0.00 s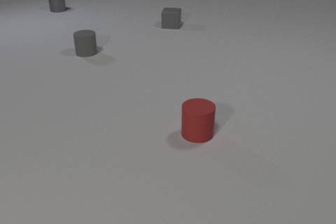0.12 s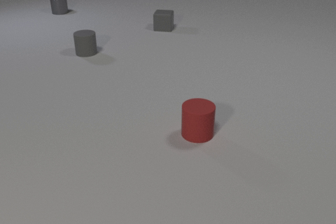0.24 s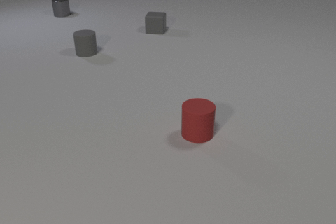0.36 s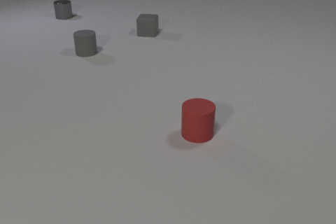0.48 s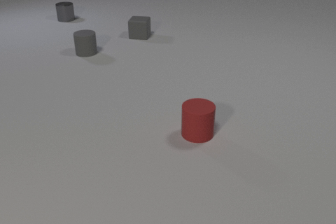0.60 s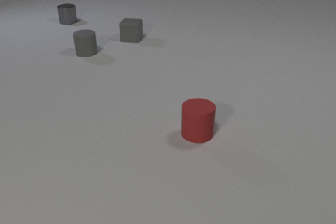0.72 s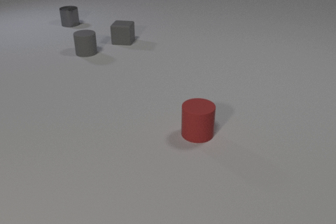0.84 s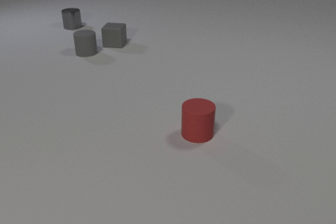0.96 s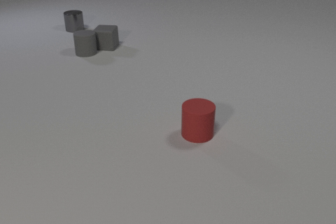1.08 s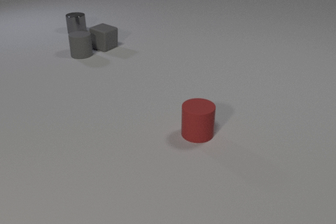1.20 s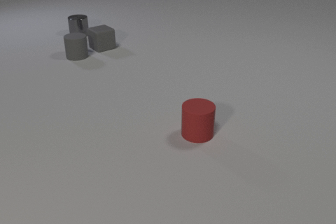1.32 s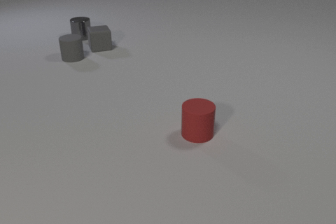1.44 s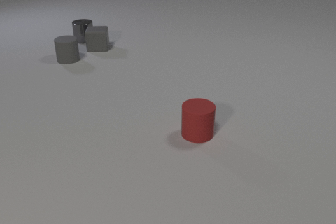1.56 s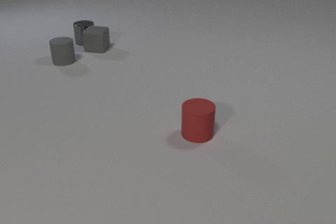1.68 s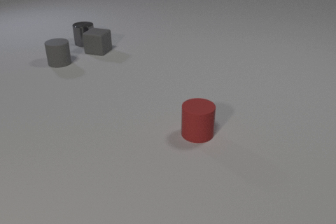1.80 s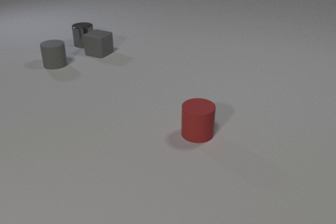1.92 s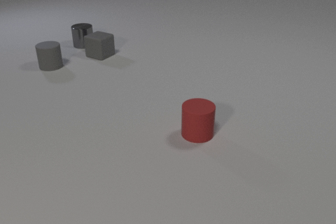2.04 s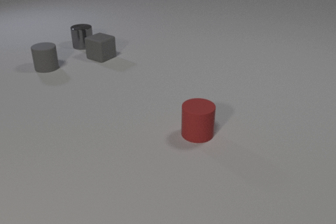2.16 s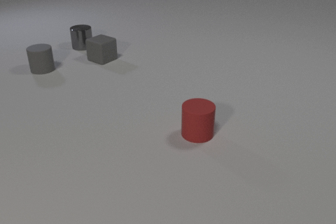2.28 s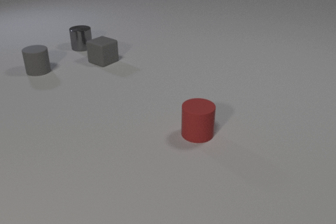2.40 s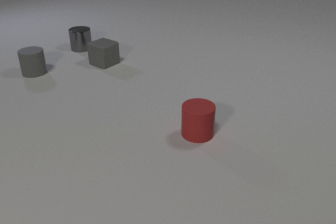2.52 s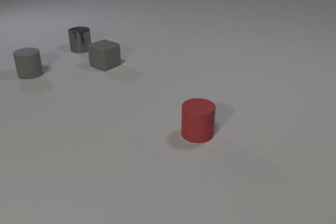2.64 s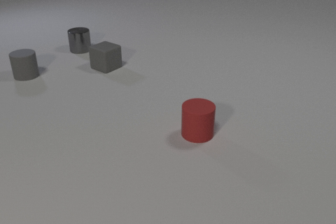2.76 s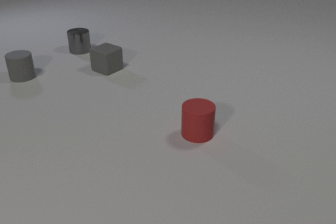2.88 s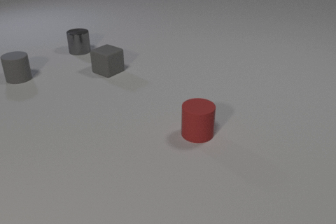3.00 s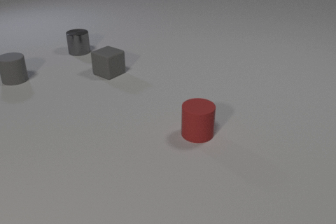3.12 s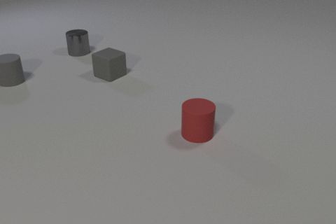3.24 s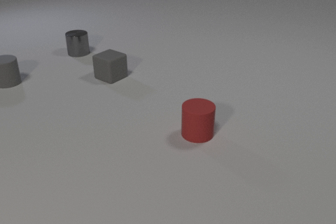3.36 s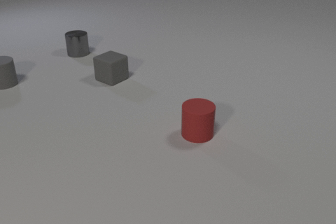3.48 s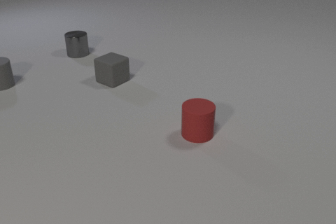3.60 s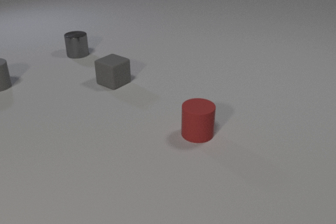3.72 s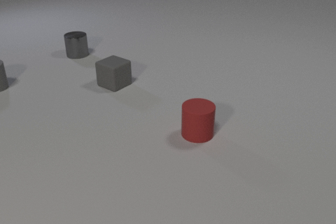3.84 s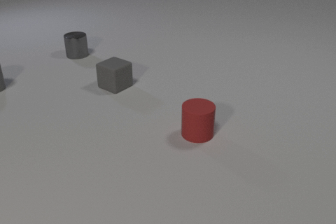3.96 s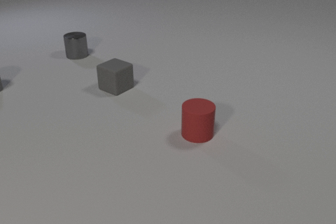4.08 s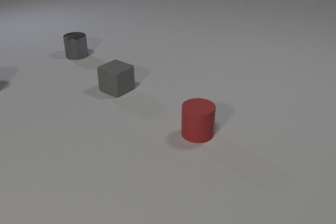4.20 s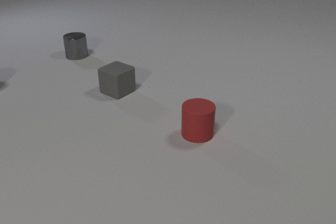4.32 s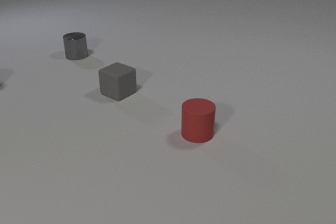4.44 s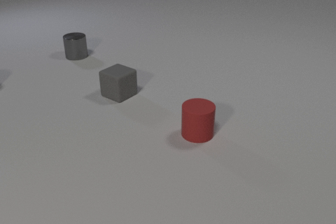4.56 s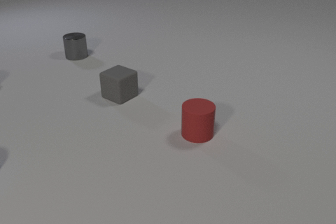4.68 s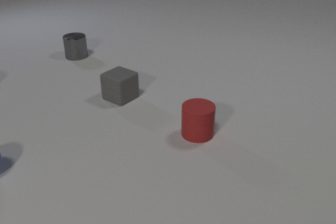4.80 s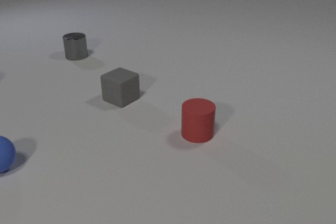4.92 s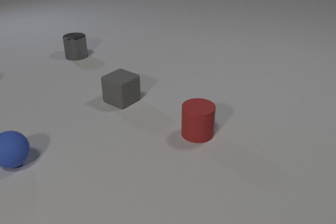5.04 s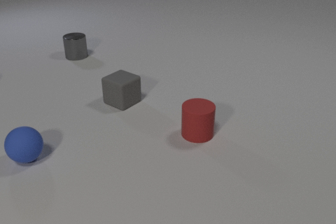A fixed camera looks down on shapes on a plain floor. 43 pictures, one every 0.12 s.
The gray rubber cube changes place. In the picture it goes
toward the camera.
The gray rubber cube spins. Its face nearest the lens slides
to the left.
0.00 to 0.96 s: The gray rubber cube slides to the left and toward the camera. The gray metal cylinder slides toward the camera. The gray rubber cube and the gray rubber cylinder collide.
0.96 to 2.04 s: The gray rubber cube slides toward the camera, spins so that its near face slides to the left, clockwise seen from above. The gray rubber cylinder slides to the left and toward the camera. The gray metal cylinder slides toward the camera. The gray rubber cube and the gray metal cylinder collide.
2.04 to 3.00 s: The gray rubber cube slides toward the camera. The gray rubber cylinder slides to the left and toward the camera. The gray metal cylinder slides toward the camera.
3.00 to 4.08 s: The gray rubber cube slides toward the camera. The gray rubber cylinder slides to the left and toward the camera. The gray metal cylinder slides toward the camera.
4.08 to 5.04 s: The gray rubber cube slides toward the camera. The blue rubber sphere comes in at the left edge, rolls to the right.
What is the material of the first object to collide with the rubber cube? rubber.
How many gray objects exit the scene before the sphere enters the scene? 1.
Are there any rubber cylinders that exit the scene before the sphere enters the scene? yes.
